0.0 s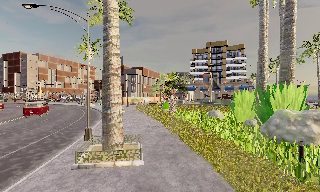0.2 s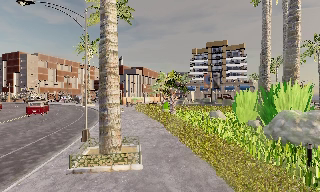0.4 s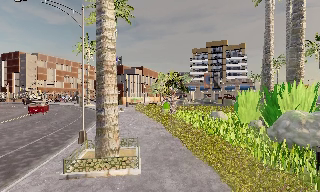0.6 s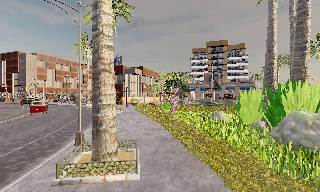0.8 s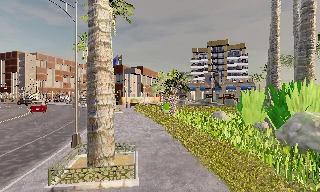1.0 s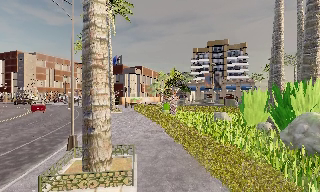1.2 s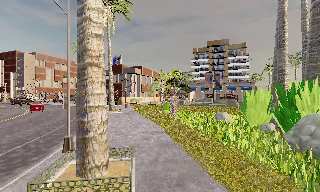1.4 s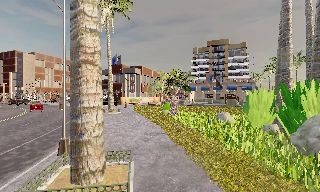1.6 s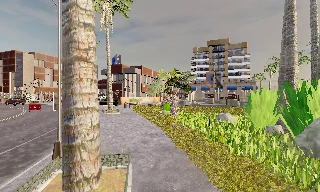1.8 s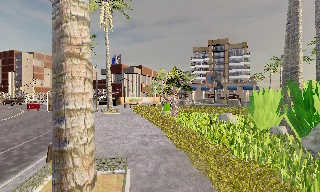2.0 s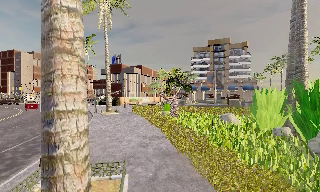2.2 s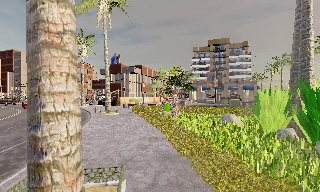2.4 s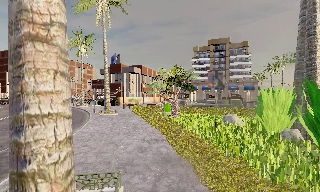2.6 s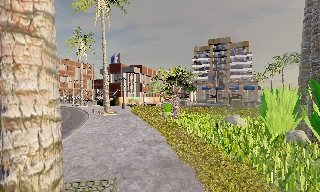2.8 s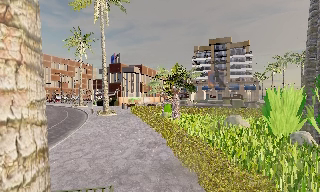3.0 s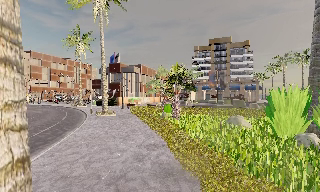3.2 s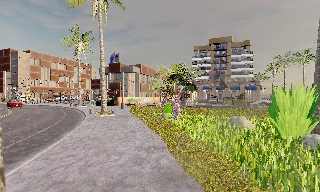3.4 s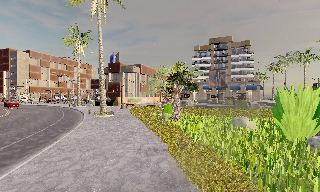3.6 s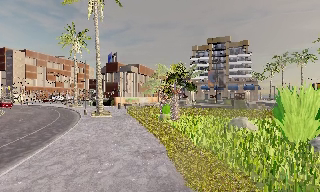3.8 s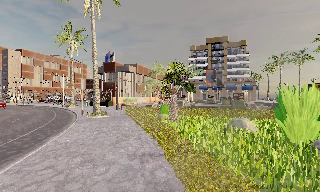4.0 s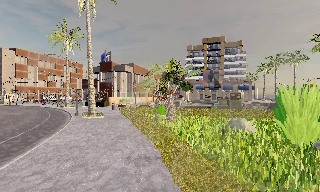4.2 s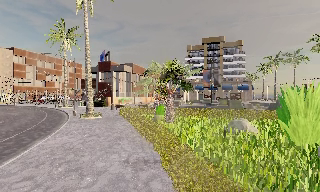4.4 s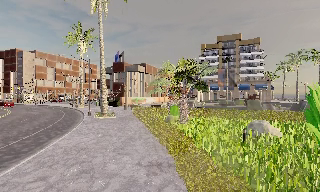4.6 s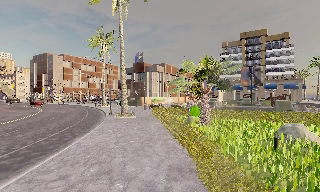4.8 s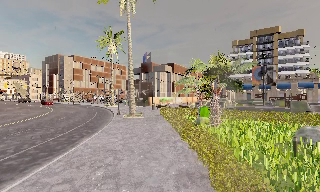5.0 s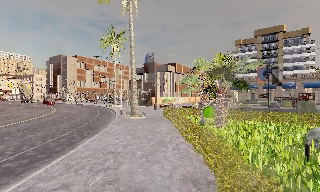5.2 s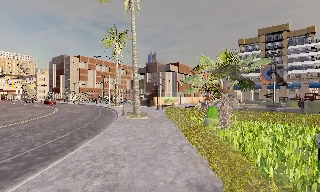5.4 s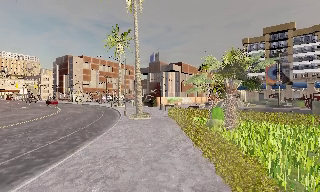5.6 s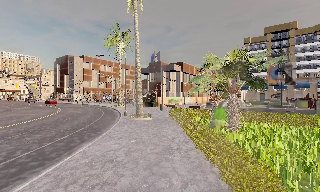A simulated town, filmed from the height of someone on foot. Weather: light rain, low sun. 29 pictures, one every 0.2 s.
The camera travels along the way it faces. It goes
forward.
0.0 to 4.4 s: The camera travels forward, about 7 m, so what stands in front looms larger.
4.4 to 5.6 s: The scene slides to the right, as the camera pans about 15 degrees to its left. It travels forward, about 2 m, so what stands in front looms larger.
The film runs forward here.
